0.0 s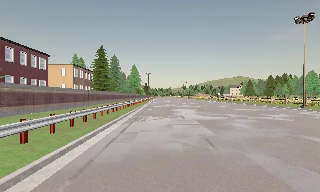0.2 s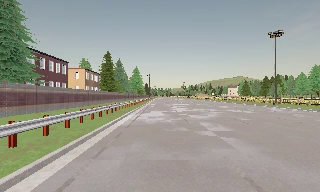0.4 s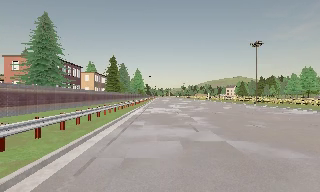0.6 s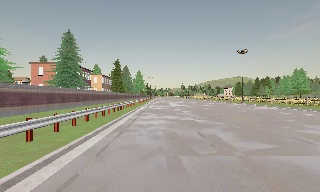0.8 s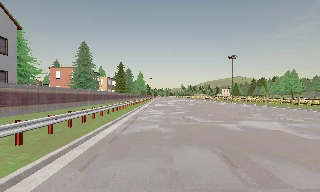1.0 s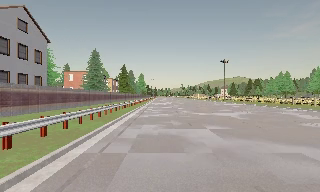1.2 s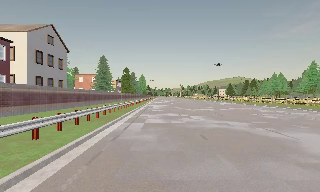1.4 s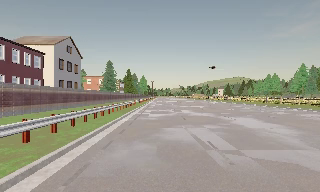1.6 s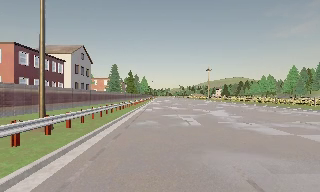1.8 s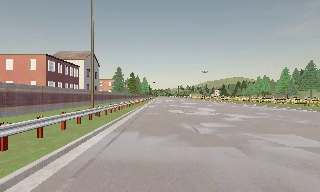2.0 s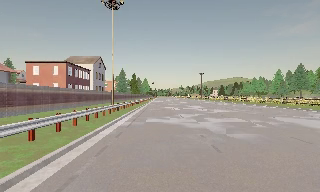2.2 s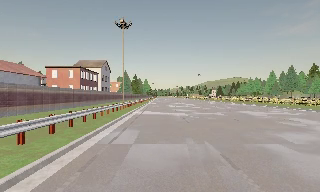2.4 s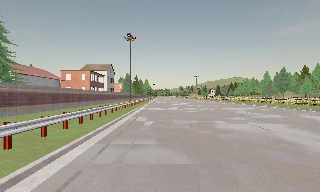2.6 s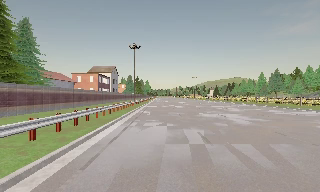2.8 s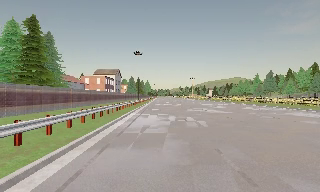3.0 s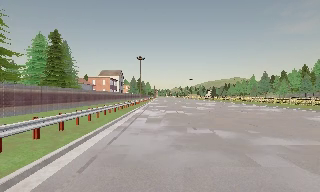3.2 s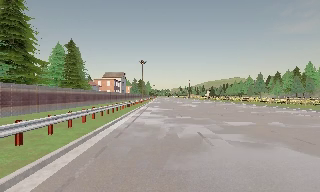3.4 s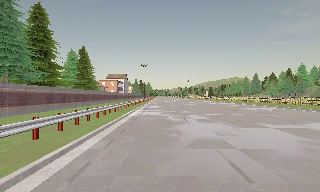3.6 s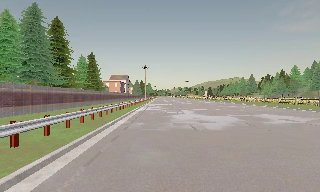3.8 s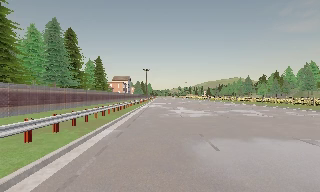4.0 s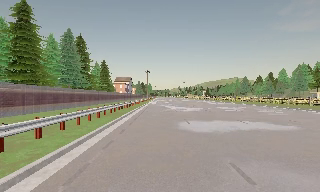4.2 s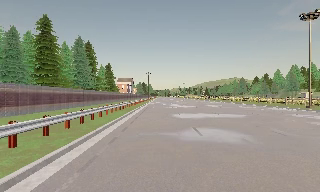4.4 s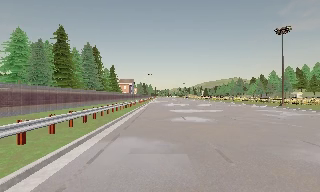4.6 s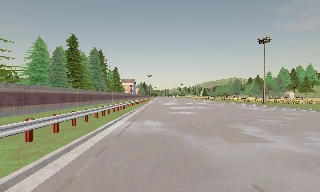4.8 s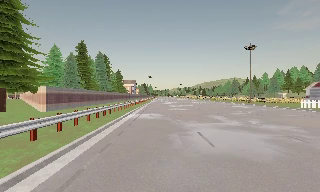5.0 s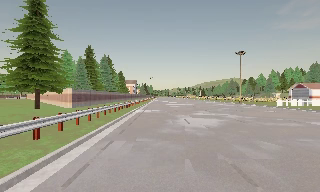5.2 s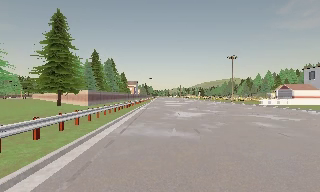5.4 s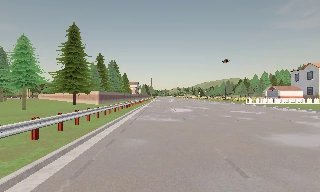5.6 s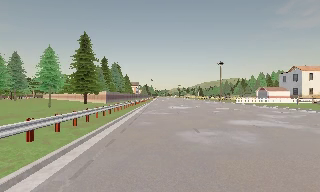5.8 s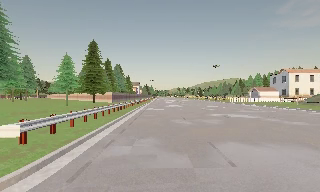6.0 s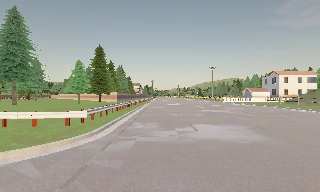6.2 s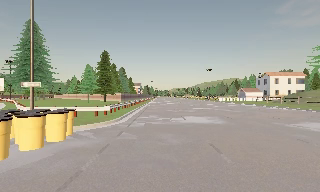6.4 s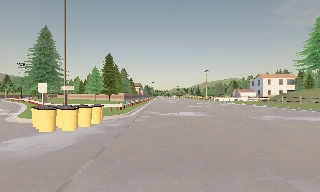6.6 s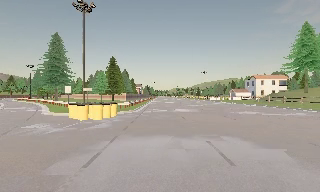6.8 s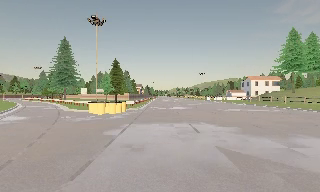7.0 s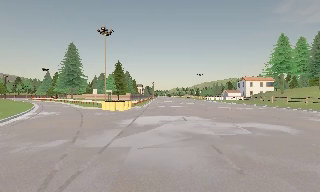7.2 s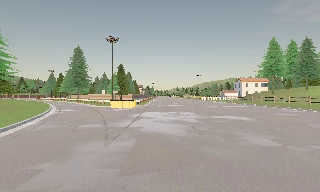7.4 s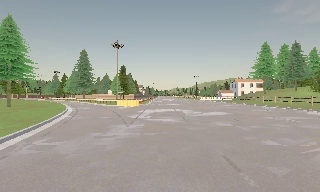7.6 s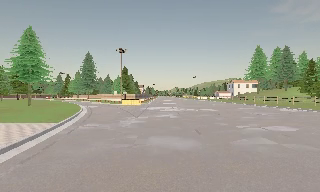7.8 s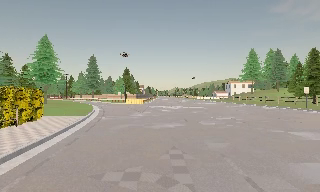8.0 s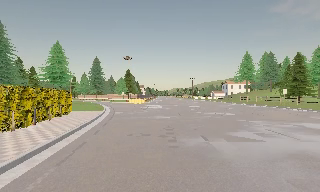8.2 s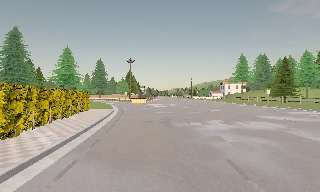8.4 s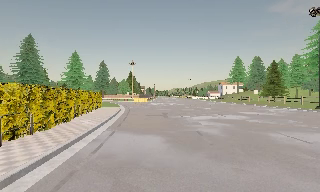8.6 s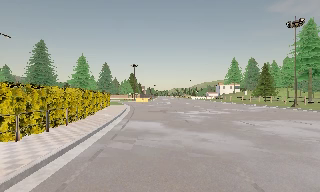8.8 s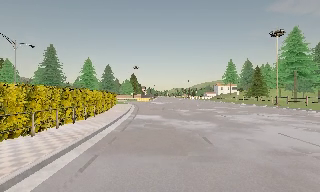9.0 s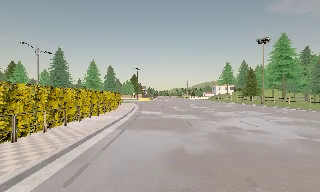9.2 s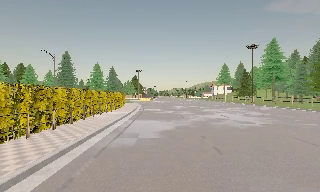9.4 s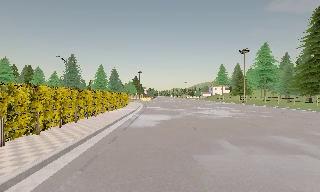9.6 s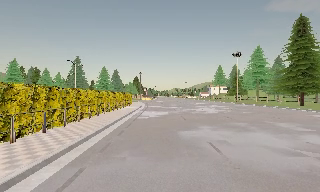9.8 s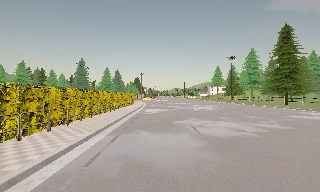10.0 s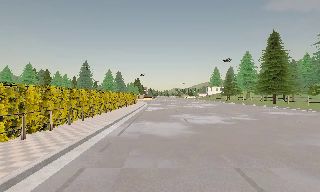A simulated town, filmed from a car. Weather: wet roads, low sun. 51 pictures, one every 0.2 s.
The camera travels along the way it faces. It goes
backward.
0.0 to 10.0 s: The camera travels backward, about 210 m, so what stands in front gets smaller.
The film runs backward here.
